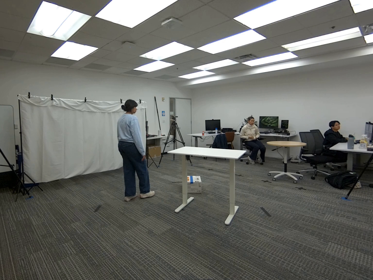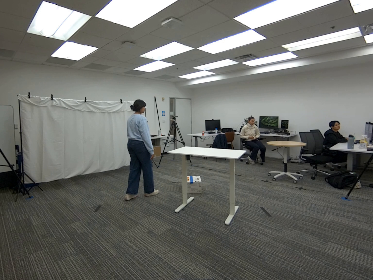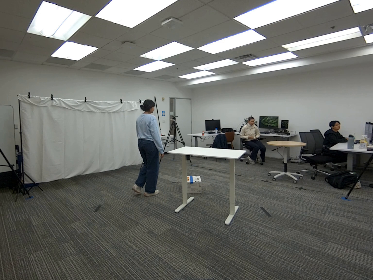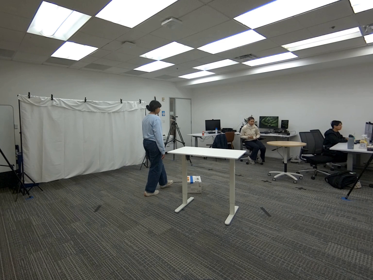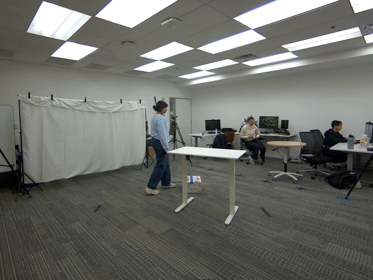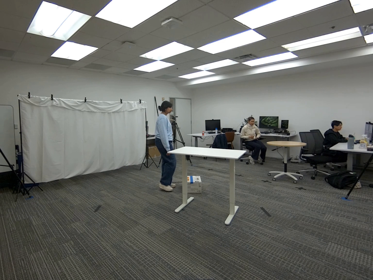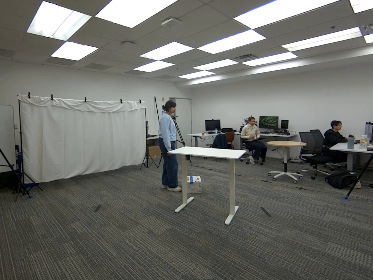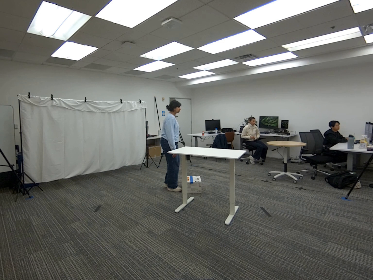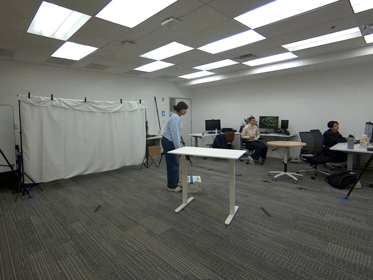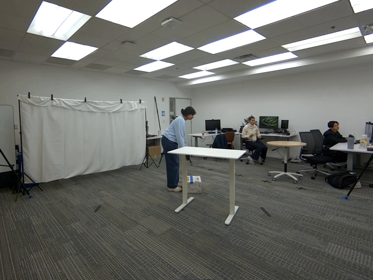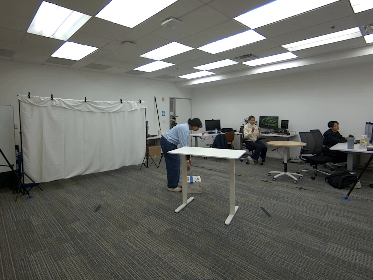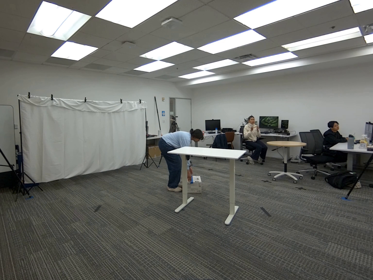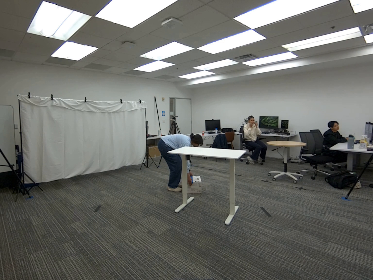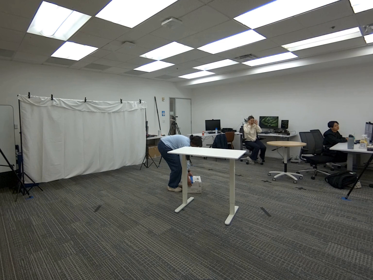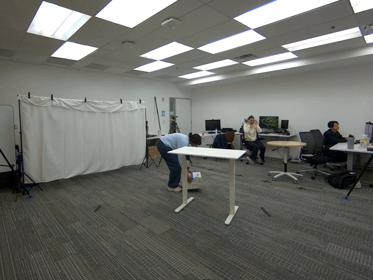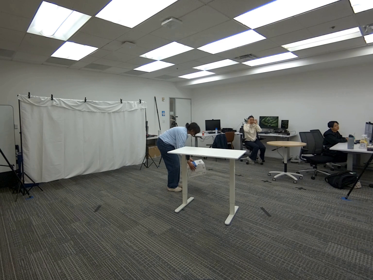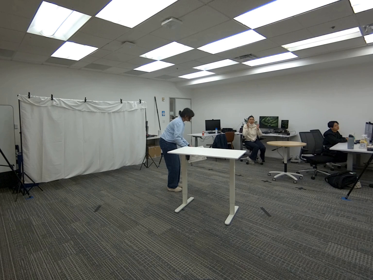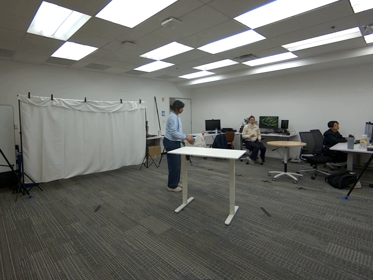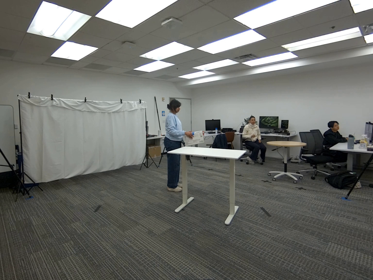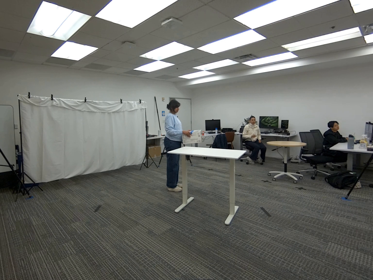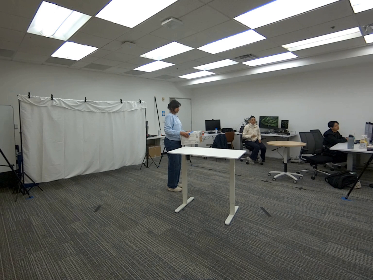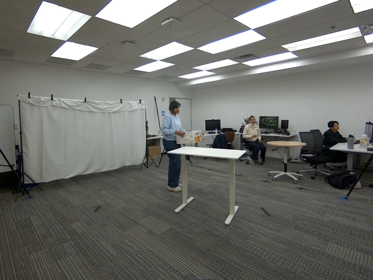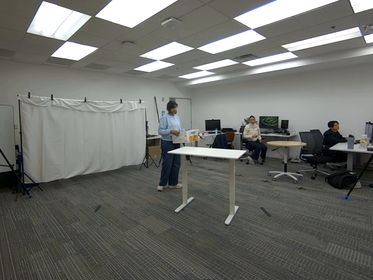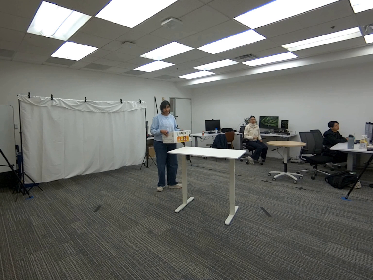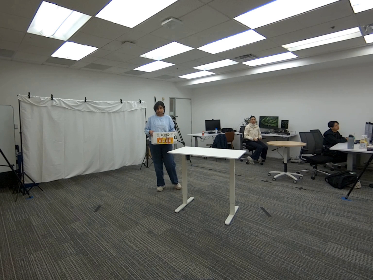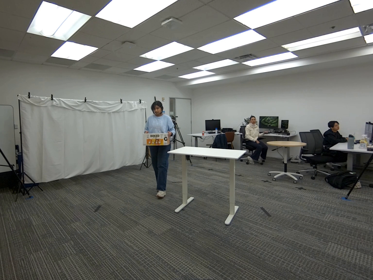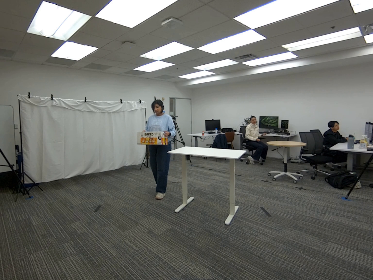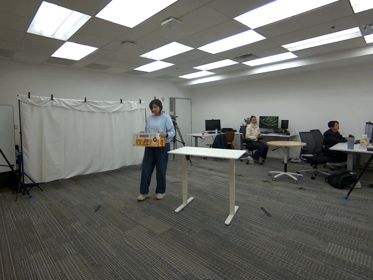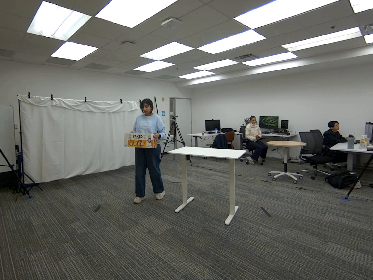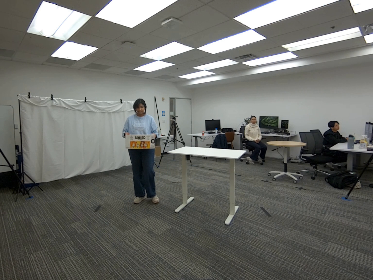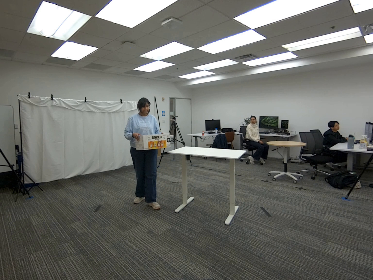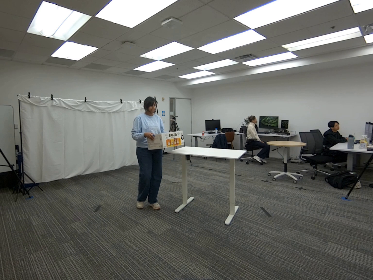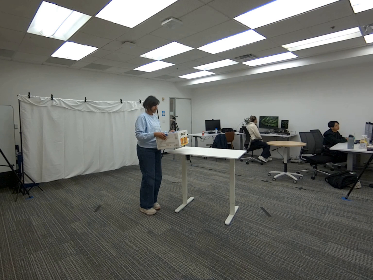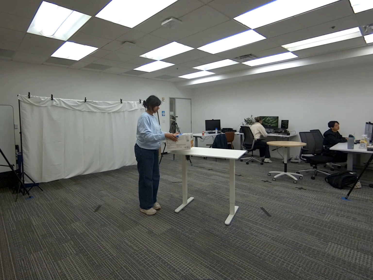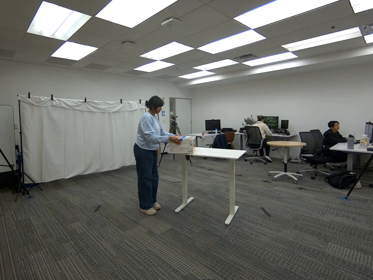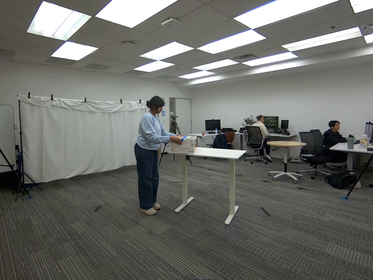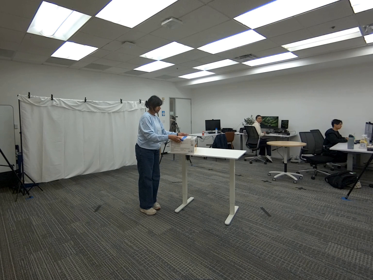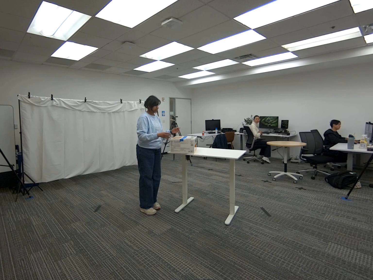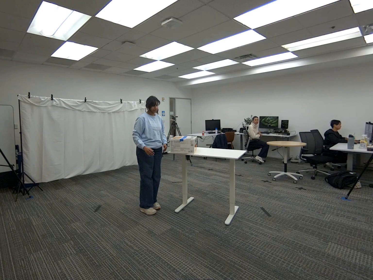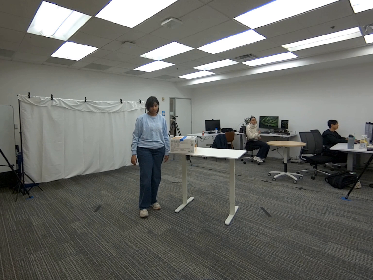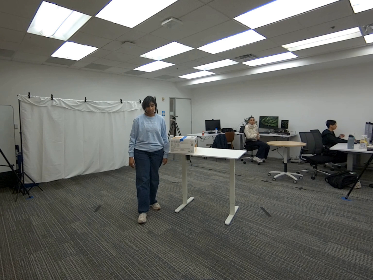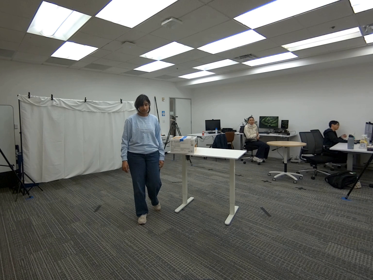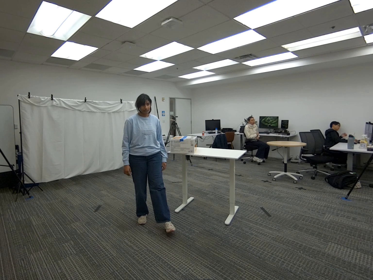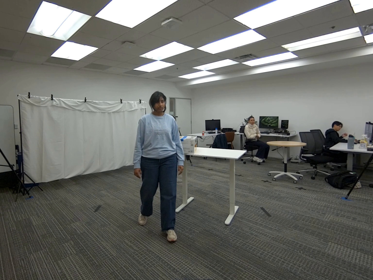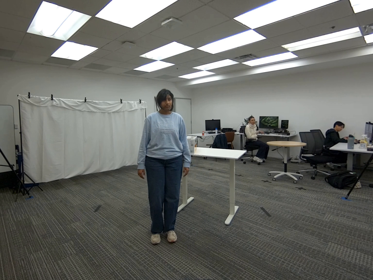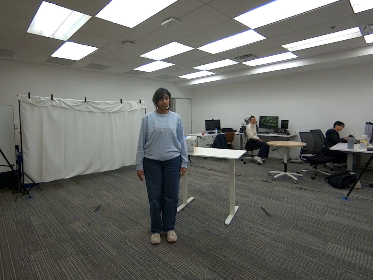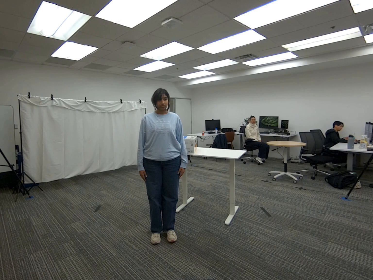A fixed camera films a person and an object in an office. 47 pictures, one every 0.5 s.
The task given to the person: Walk to the snack box on the ground, use both hands to pick up the box and place it on the white desk.
